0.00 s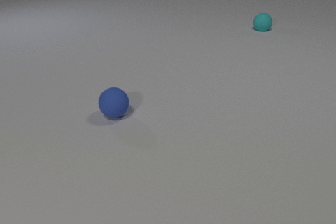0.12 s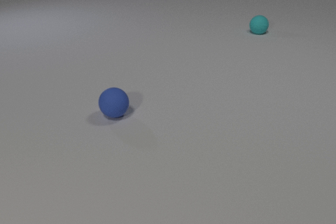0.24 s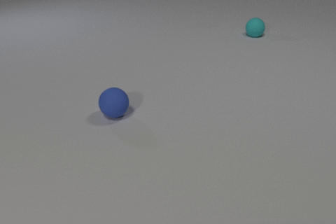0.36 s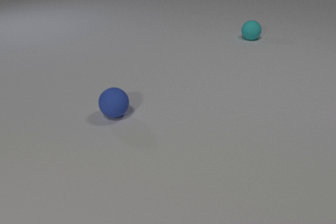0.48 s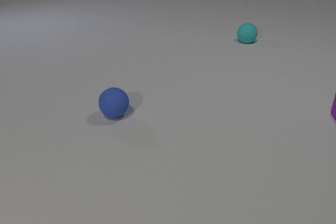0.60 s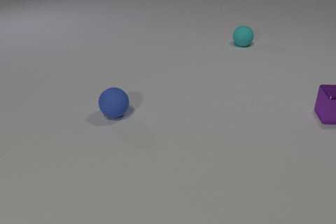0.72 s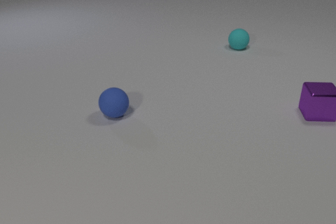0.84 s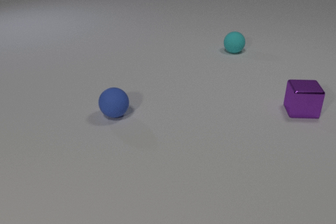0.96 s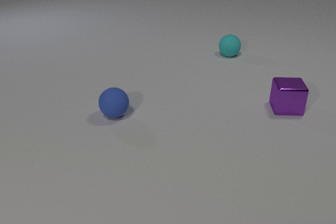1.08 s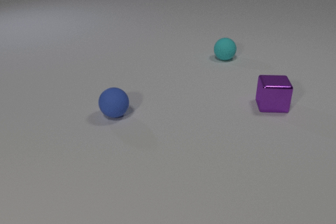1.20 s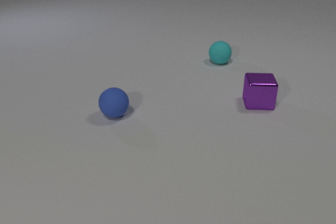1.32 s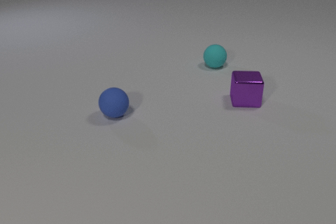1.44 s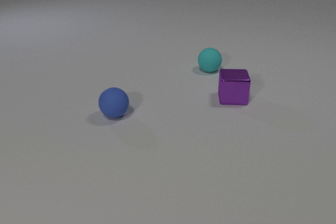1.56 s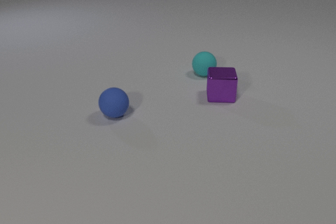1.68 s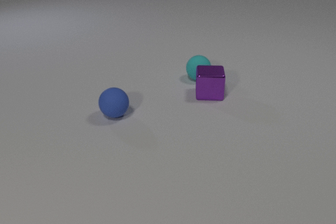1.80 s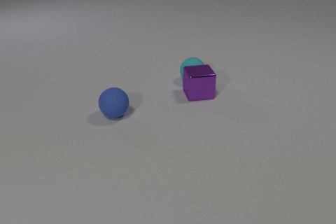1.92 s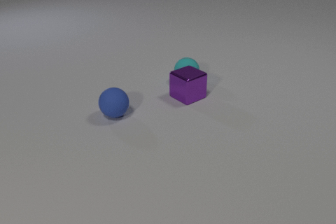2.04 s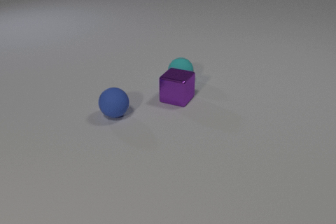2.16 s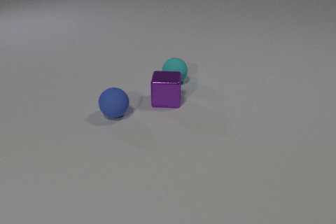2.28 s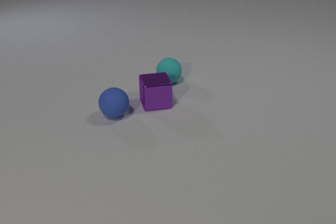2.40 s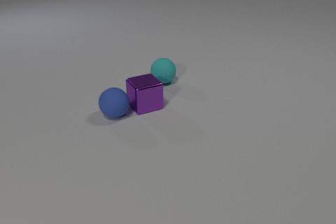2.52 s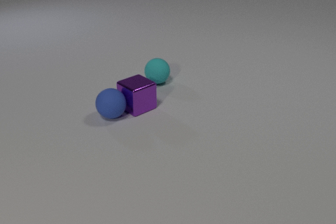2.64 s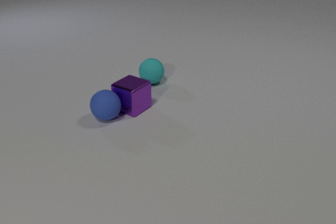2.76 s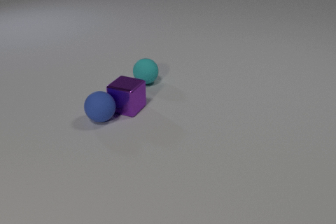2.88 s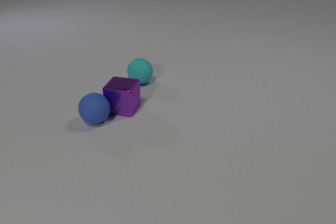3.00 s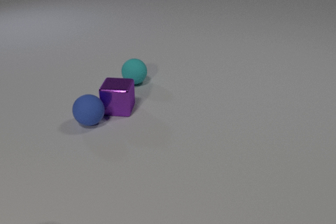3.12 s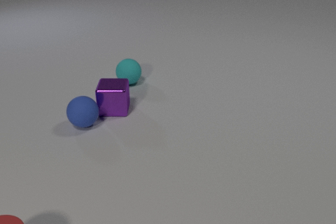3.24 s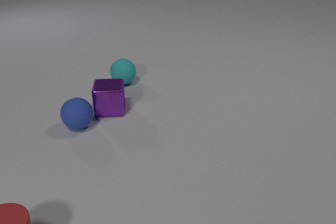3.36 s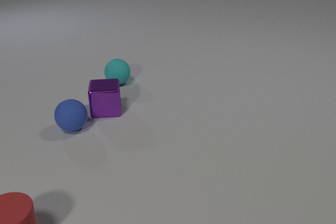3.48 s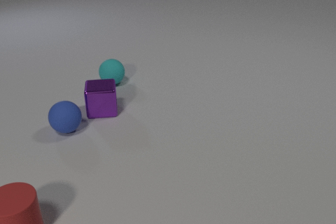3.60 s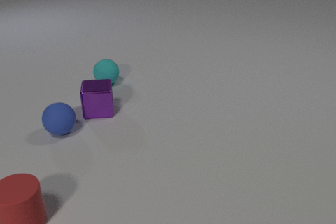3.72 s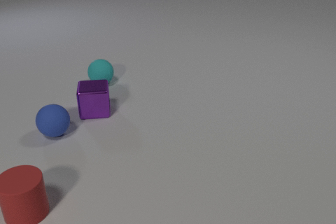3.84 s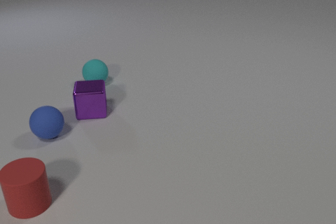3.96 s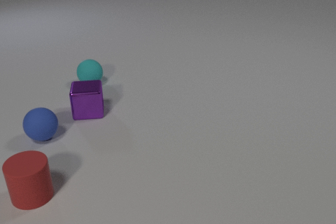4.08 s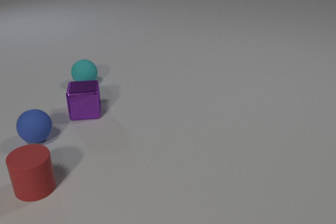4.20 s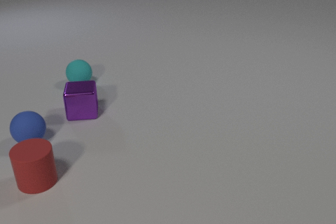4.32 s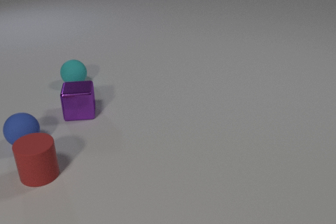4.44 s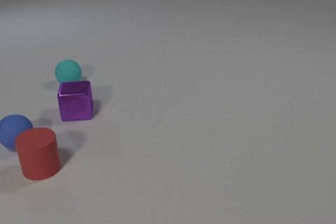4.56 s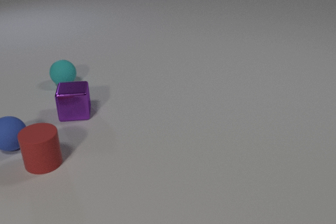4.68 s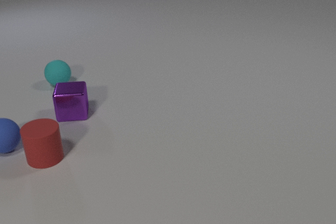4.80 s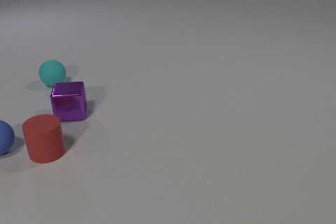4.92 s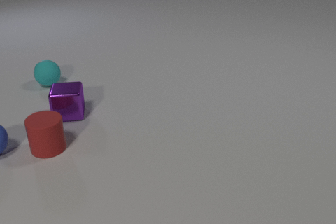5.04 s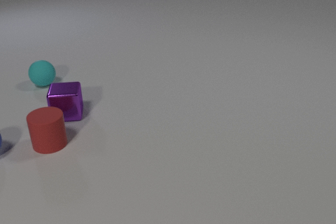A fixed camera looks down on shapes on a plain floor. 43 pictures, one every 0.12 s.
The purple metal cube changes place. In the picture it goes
to the left.
The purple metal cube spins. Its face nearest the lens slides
to the right.
0.00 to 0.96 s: The purple metal cube comes in at the right edge, slides to the left. The cyan rubber sphere rolls toward the camera.
0.96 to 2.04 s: The purple metal cube slides to the left, spins so that its near face slides to the right, counterclockwise seen from above. The cyan rubber sphere rolls toward the camera and to the left. The purple metal cube and the cyan rubber sphere collide.
2.04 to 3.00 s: The purple metal cube slides to the left, spins counterclockwise seen from above by about 105 degrees, its near face sliding to the right. The cyan rubber sphere rolls to the left. The blue rubber sphere rolls to the left and toward the camera. The purple metal cube and the blue rubber sphere collide.
3.00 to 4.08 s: The purple metal cube slides to the left. The cyan rubber sphere rolls to the left. The blue rubber sphere rolls to the left. The red rubber cylinder comes in at the bottom edge, slides away from the camera.
4.08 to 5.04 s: The purple metal cube slides to the left. The cyan rubber sphere rolls to the left. The blue rubber sphere rolls to the left. The red rubber cylinder slides away from the camera.
How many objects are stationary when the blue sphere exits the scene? 0.
How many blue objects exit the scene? 1.
What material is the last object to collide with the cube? rubber.
